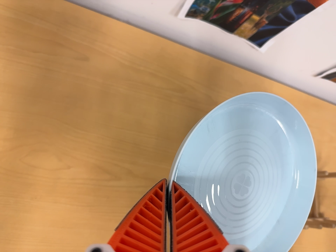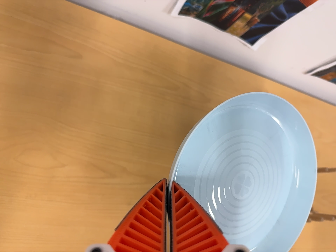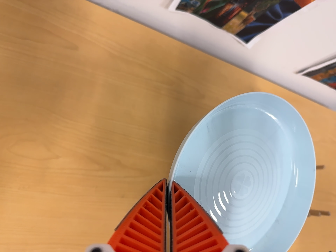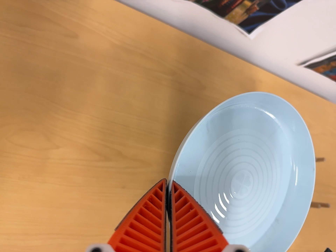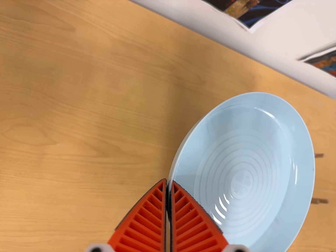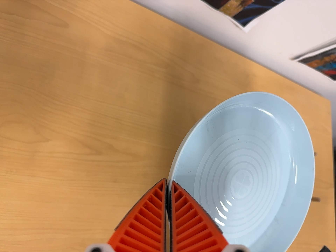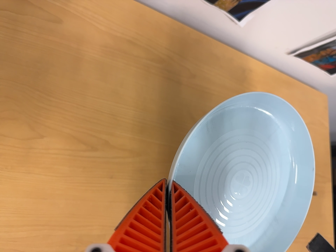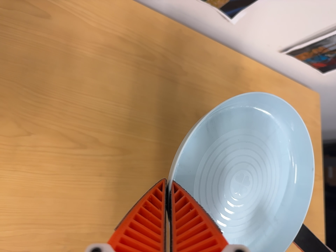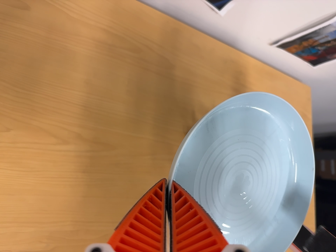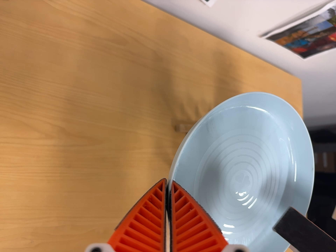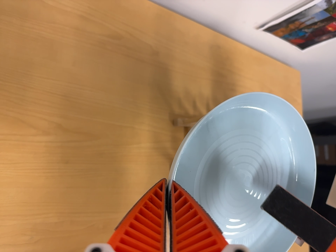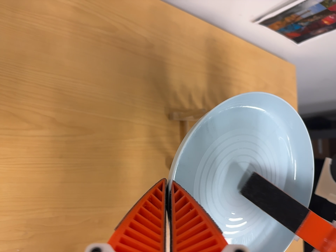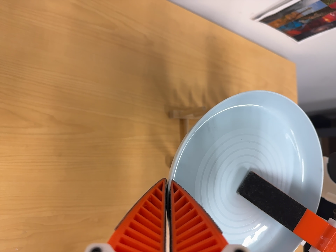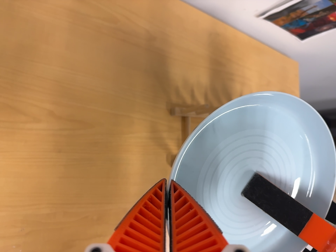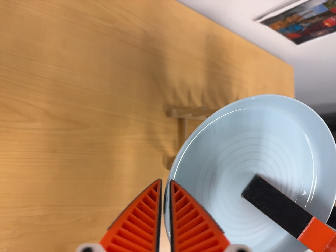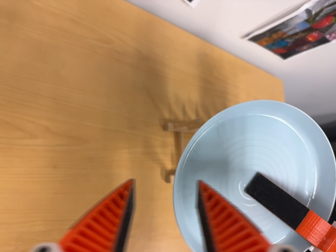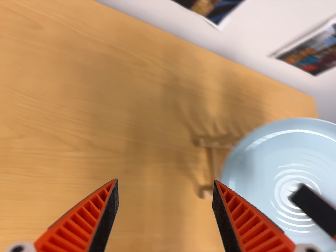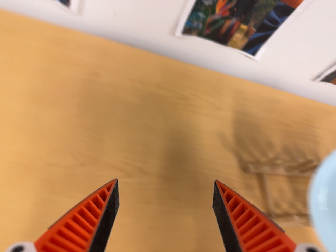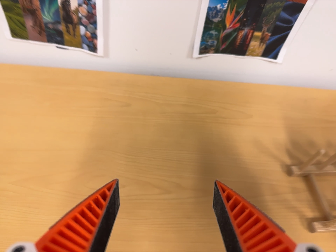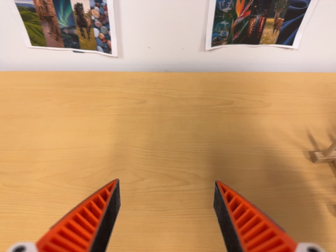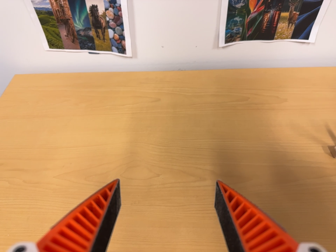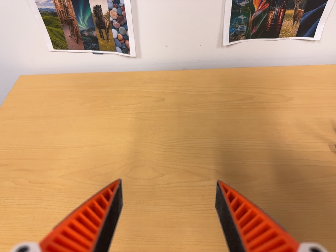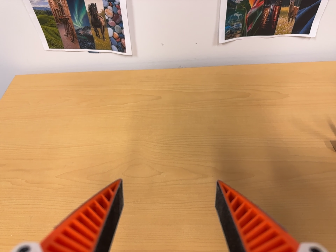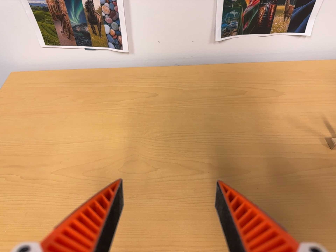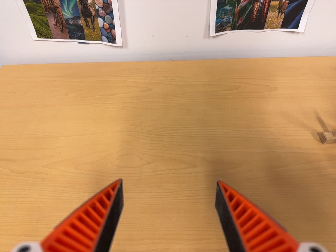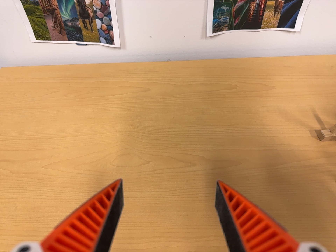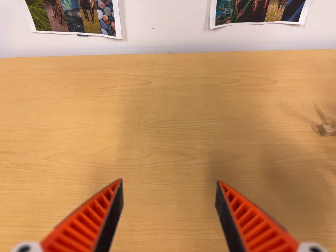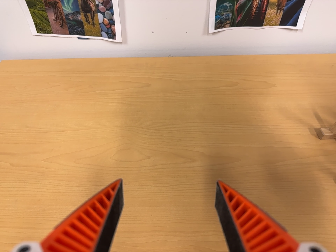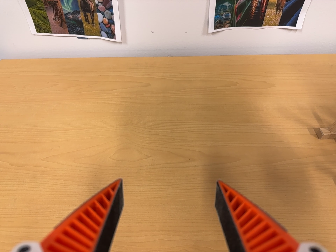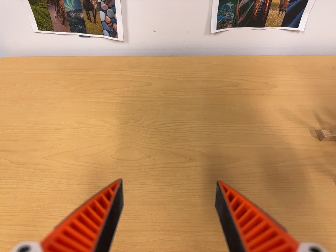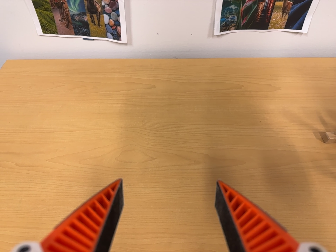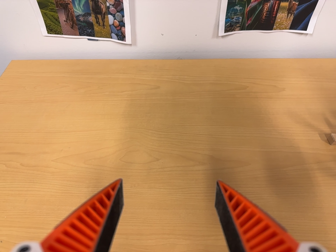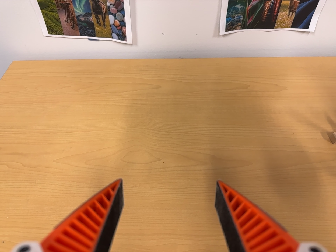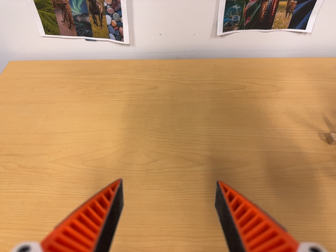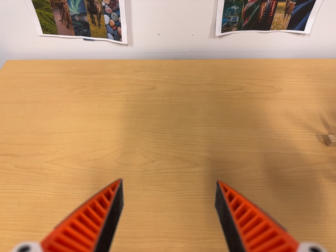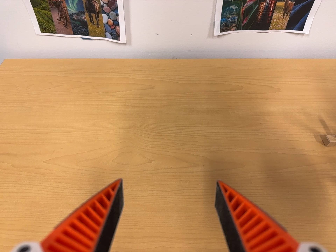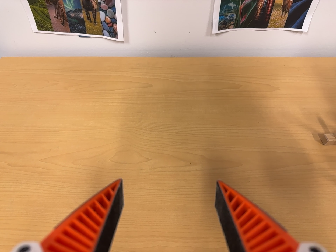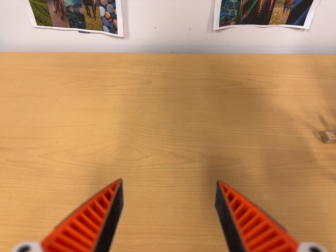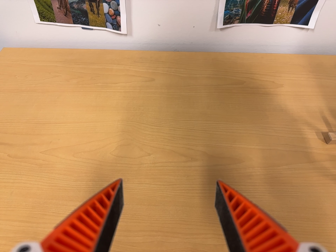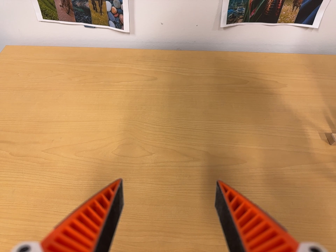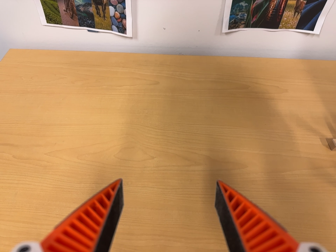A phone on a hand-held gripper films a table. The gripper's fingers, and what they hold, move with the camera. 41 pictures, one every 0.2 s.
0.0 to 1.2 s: The camera shifts only a little, or ends up much as it began.
1.2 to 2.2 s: The camera travels to its right, about 5 cm, so close, fixed things drift to the left.
2.2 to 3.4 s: The camera swings to its left by about 15 degrees, and the scene slides to the right. It travels toward the bottom of its view and backward, about 8 cm. Its aim tips toward the top of its view by about 20 degrees, and the scene shifts downward.
3.4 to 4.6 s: The camera swings to its left by about 20 degrees, and the scene slides to the right. It travels toward the bottom of its view and to its right, about 9 cm. Its aim tips toward the top of its view by about 10 degrees. It rolls about its line of sight by about 15 degrees, and the scene rotates counterclockwise.
4.6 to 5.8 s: The camera shifts only a little, or ends up much as it began.
5.8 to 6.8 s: The camera keeps its place and its aim.
6.8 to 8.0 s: The camera shifts only a little, or ends up much as it began.
The film runs forward here.
